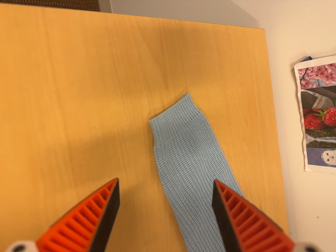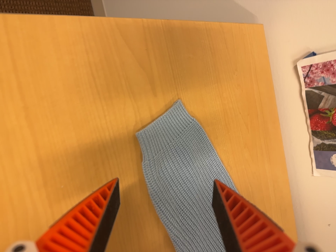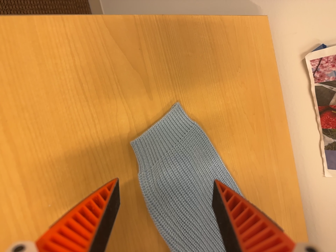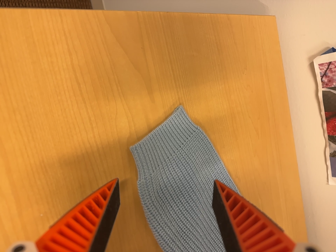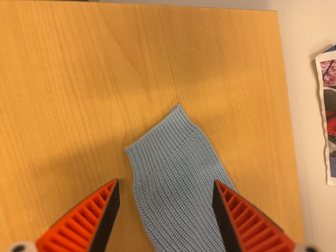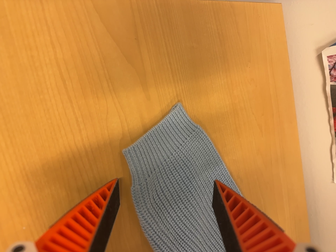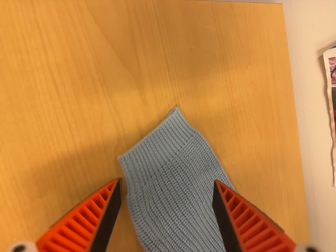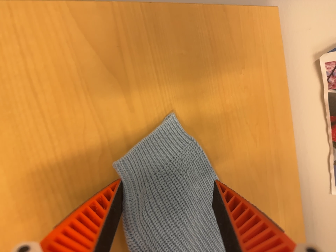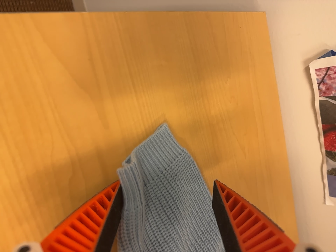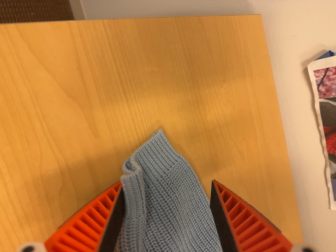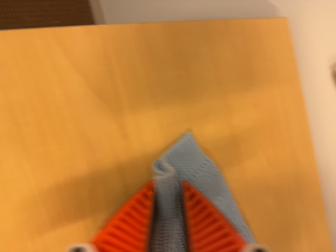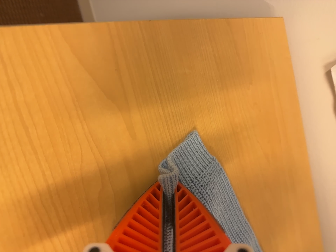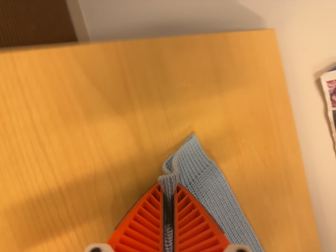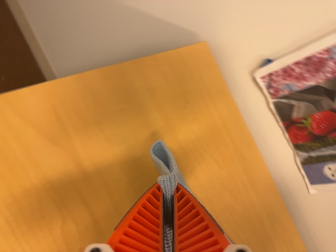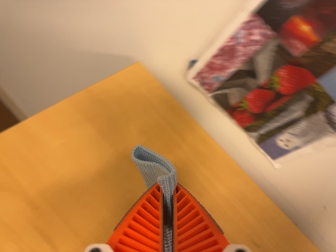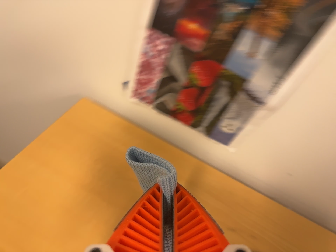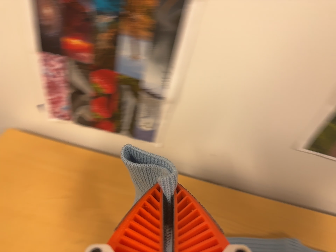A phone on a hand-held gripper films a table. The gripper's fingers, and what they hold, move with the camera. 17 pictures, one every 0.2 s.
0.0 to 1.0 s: The camera travels forward and toward the top of its view, about 10 cm, so what stands in front looms larger.
1.0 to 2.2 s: The camera shifts only a little, or ends up much as it began.
2.2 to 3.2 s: The camera travels to its right, about 34 cm, so close, fixed things drift to the left. Its aim tips toward the top of its view by about 15 degrees, and the scene shifts downward. It rolls about its line of sight by about 60 degrees, and the scene rotates counterclockwise.
The film runs forward here.
